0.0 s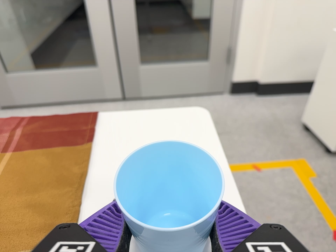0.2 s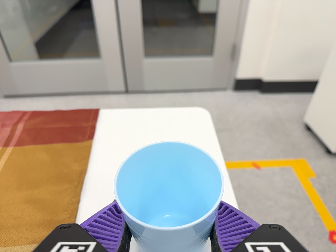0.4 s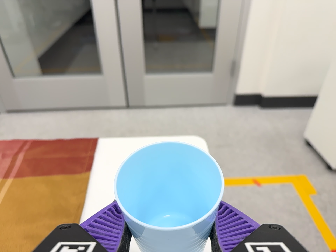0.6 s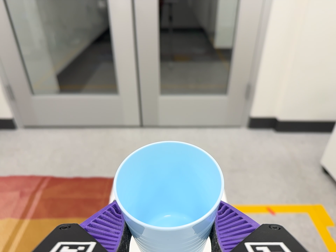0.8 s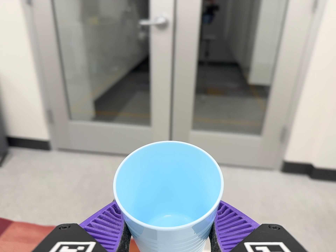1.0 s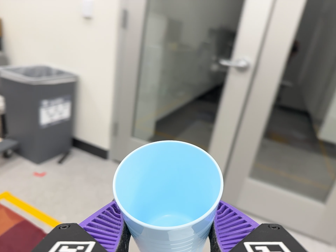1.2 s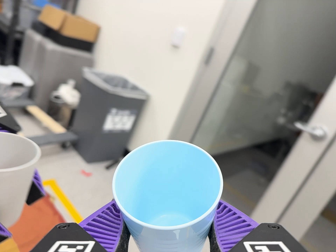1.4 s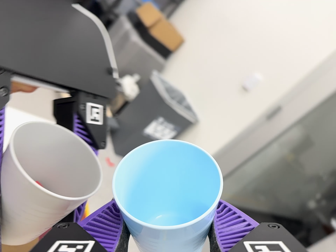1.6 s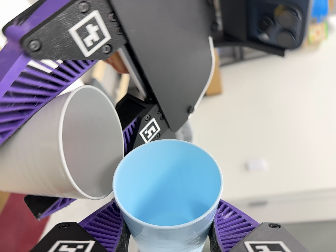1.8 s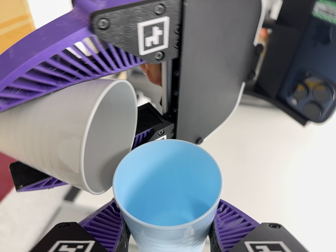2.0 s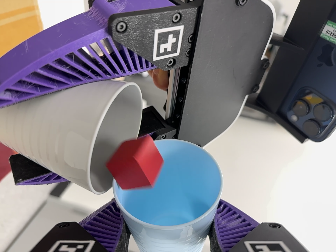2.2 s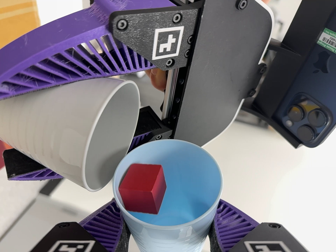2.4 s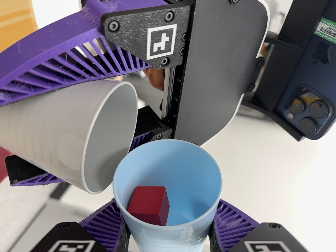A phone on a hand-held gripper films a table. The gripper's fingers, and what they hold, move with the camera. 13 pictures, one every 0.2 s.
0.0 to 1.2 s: The camera swings to its left by about 35 degrees, and the scene slides to the right. It travels toward the top of its view and to its left, about 28 cm, so close, fixed things drift downward. Its aim tips toward the top of its view by about 20 degrees, and the scene shifts downward. It rolls about its line of sight by about 40 degrees, and the scene rotates clockwise.
1.2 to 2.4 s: The camera travels to its left, about 16 cm, so close, fixed things drift to the right. Its aim tips toward the top of its view by about 15 degrees, and the scene shifts downward. It rolls about its line of sight by about 85 degrees, and the scene rotates clockwise.
The film runs backward here.
